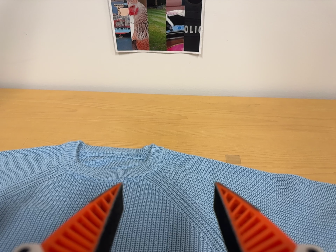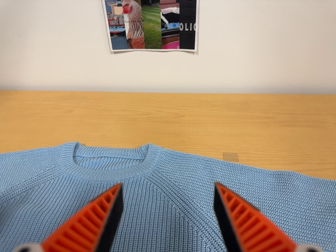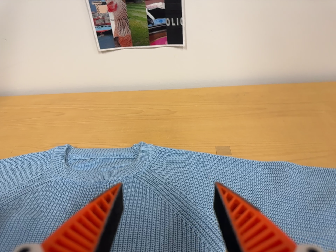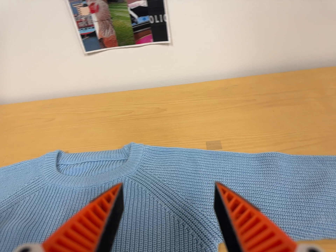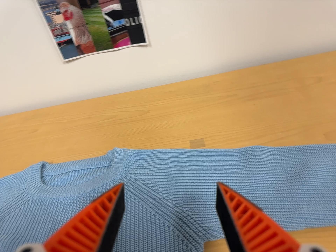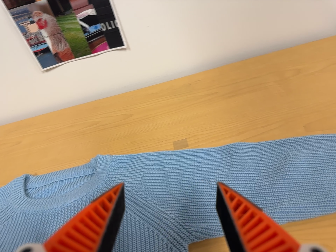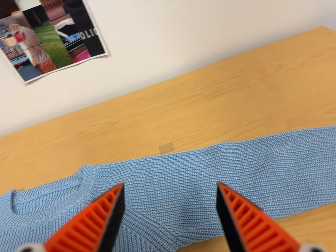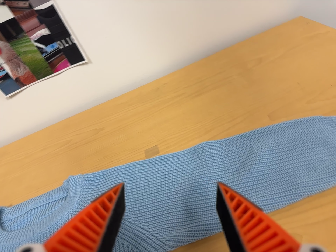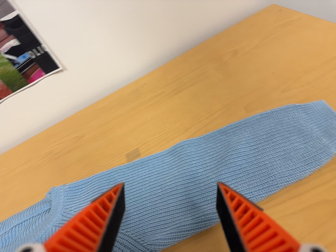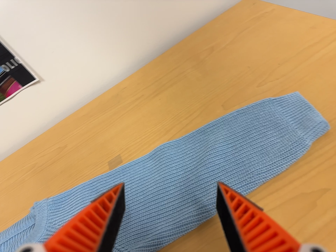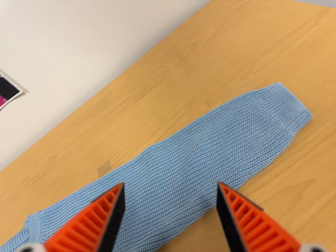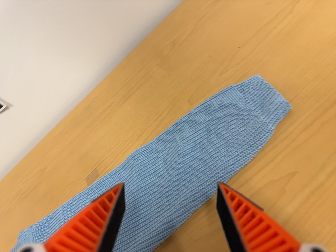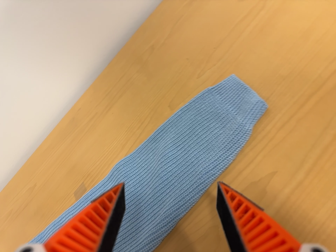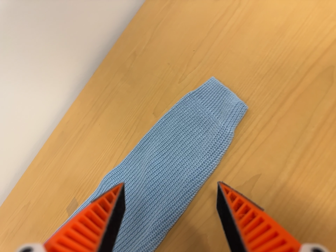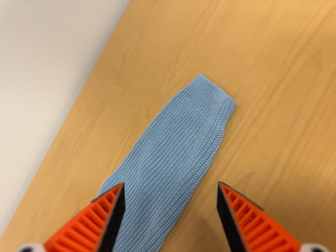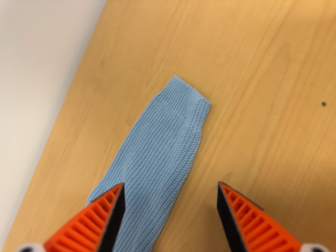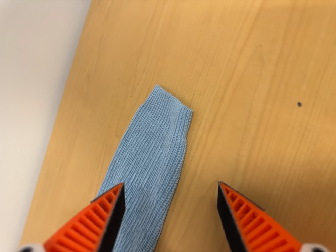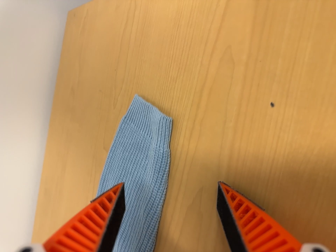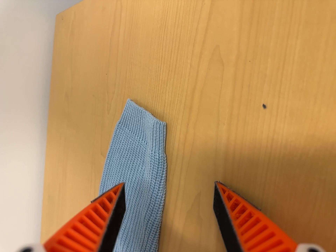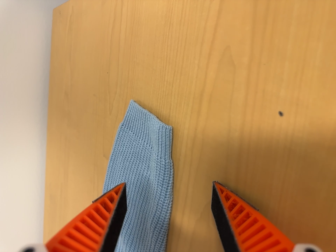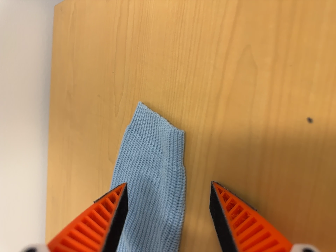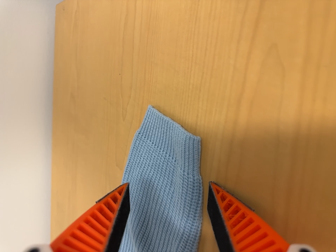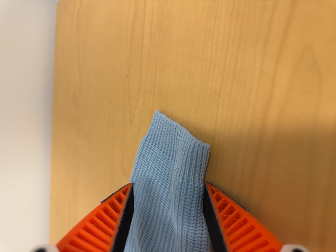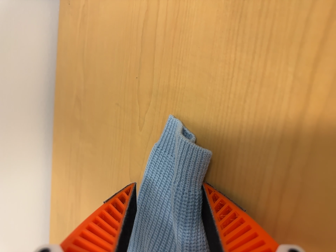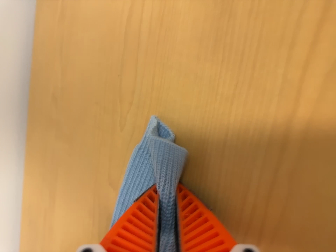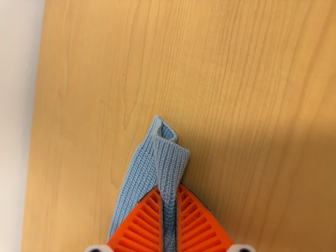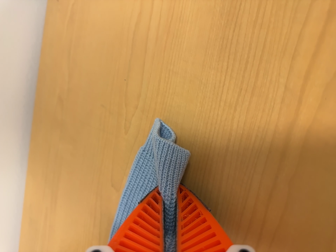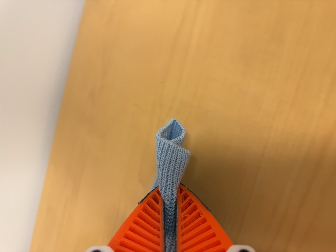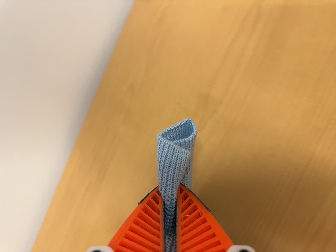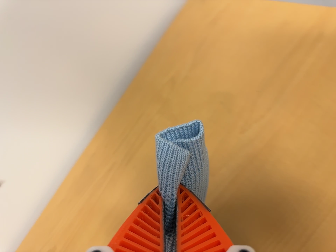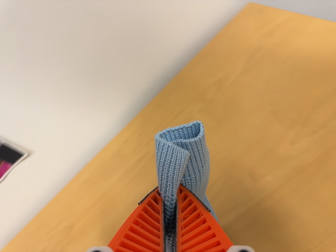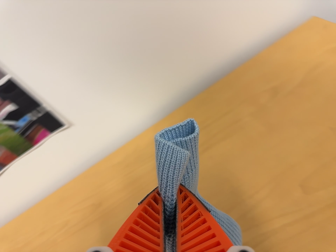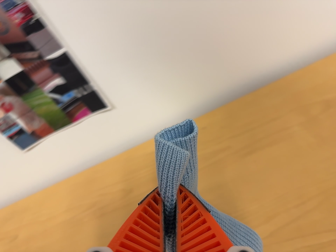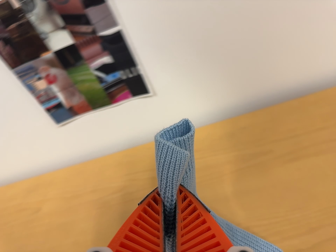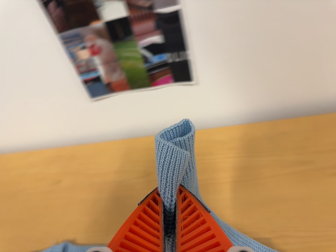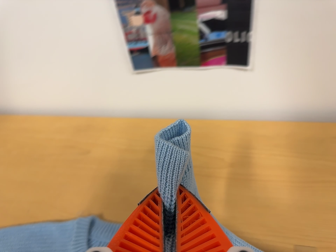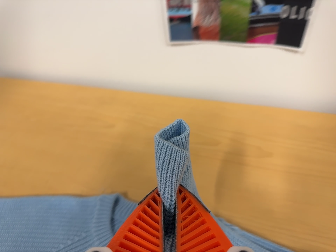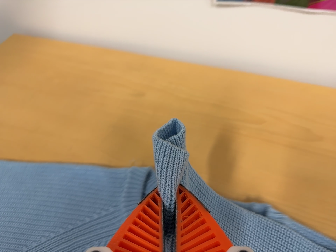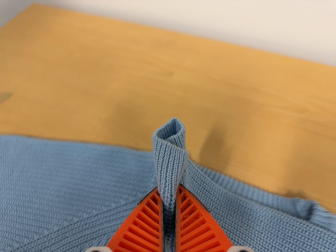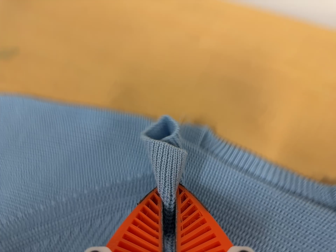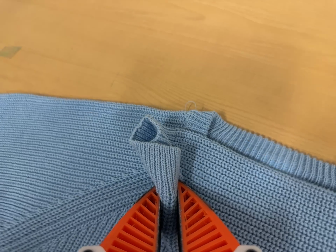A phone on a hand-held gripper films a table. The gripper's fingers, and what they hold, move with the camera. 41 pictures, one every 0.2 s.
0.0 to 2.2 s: The camera travels to its right, about 24 cm, so close, fixed things drift to the left. It rolls about its line of sight by about 50 degrees, and the scene rotates counterclockwise.
2.2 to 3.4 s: The camera travels to its right and toward the top of its view, about 16 cm, so close, fixed things drift to the left. It rolls about its line of sight by about 35 degrees, and the scene rotates counterclockwise.
3.4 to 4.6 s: The camera travels forward, to its left and toward the top of its view, about 12 cm, so what stands in front looms larger.
4.6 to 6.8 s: The camera travels to its left, about 40 cm, so close, fixed things drift to the right. It rolls about its line of sight by about 75 degrees, and the scene rotates clockwise.
6.8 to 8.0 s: The camera pans to its left by about 15 degrees. It travels forward and to its left, about 26 cm, so what stands in front looms larger. Its aim tips toward the bottom of its view by about 25 degrees, and the scene shifts upward. It rolls about its line of sight by about 20 degrees, and the scene rotates clockwise.
The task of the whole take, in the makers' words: right arm across.
The film runs forward here.
